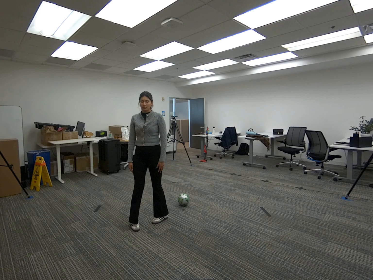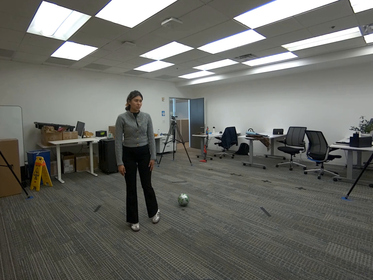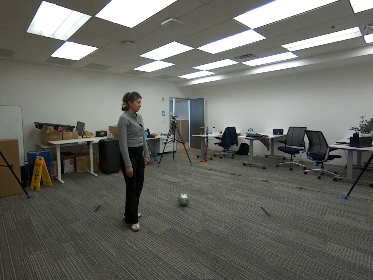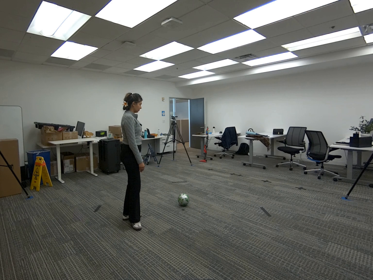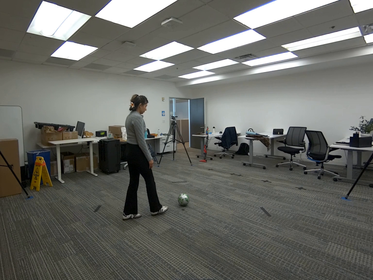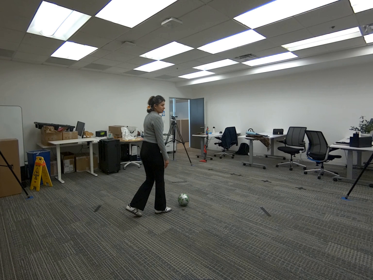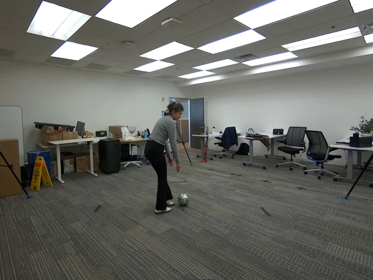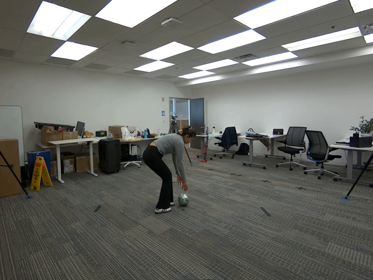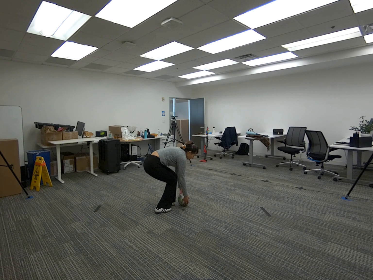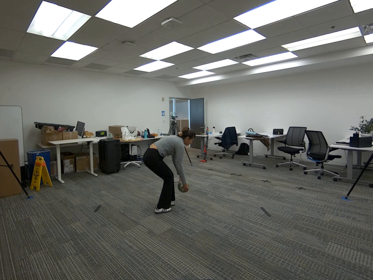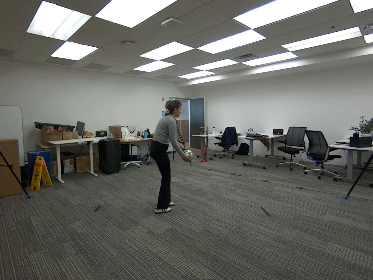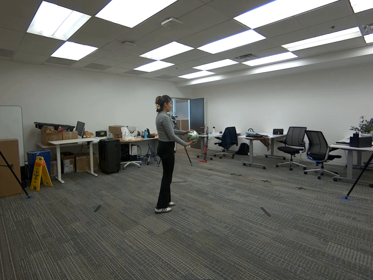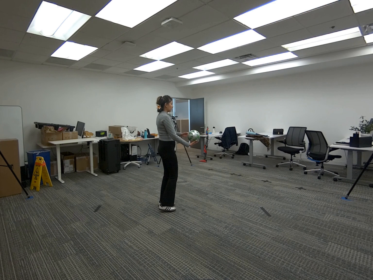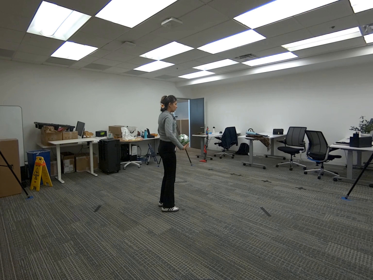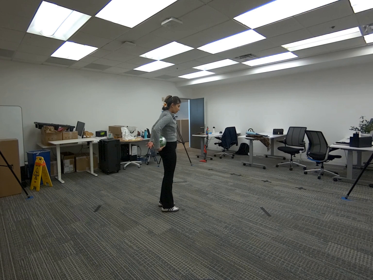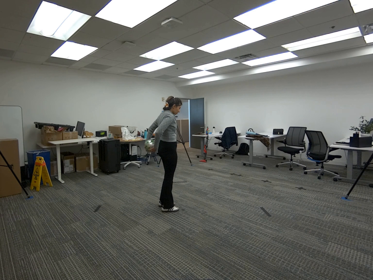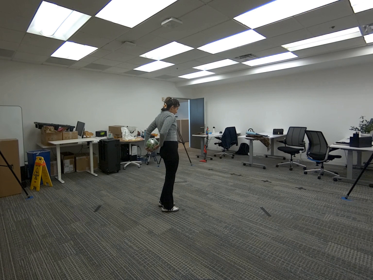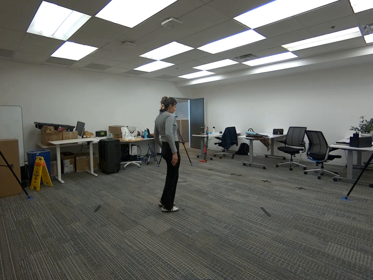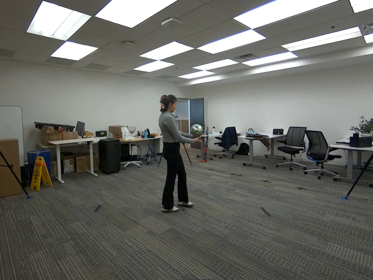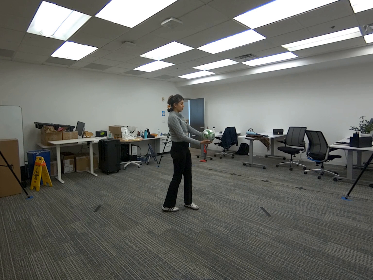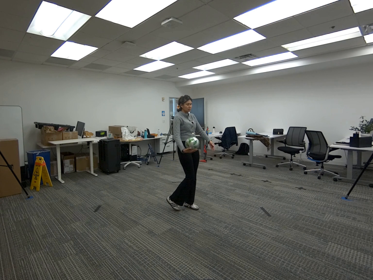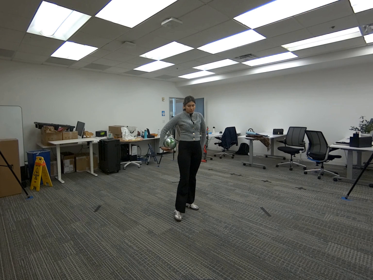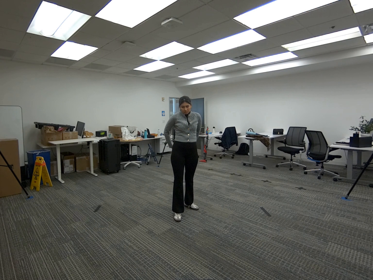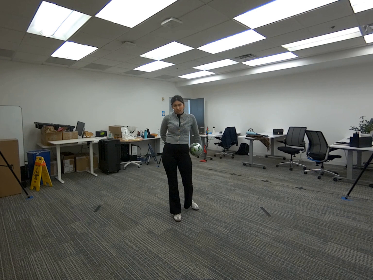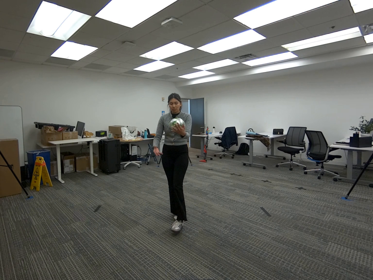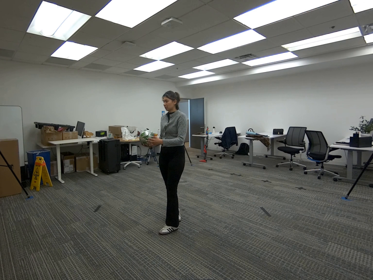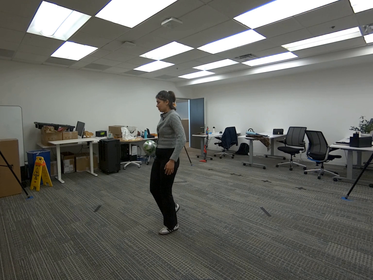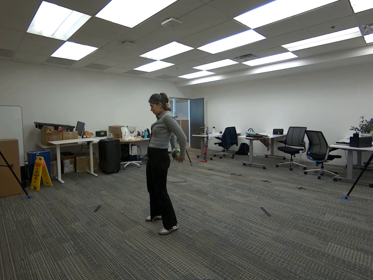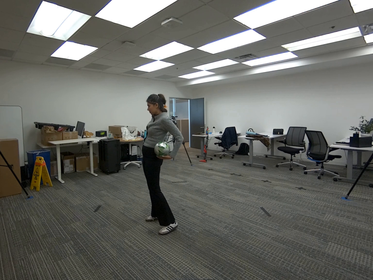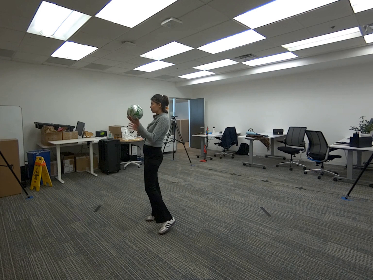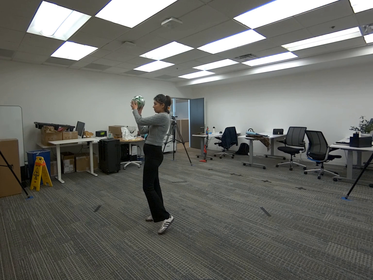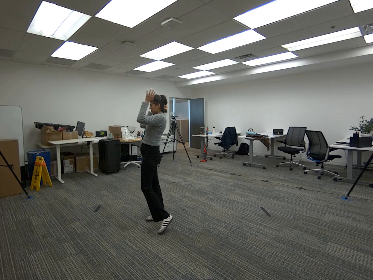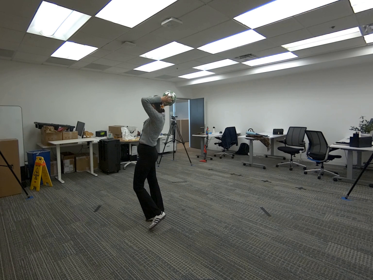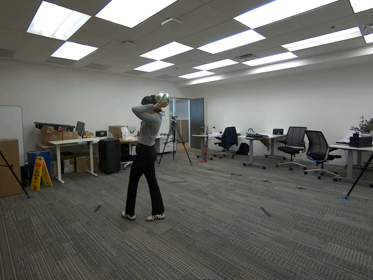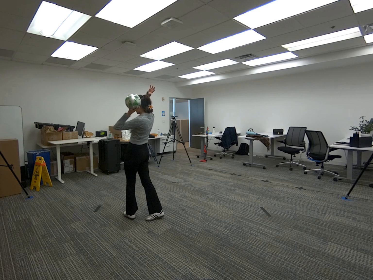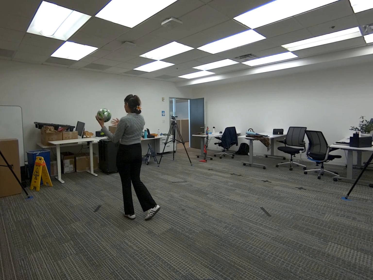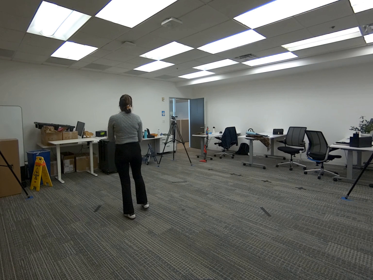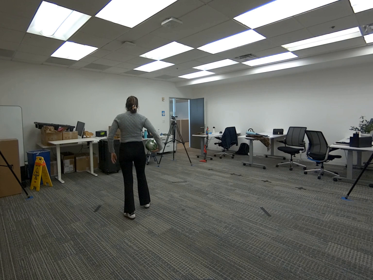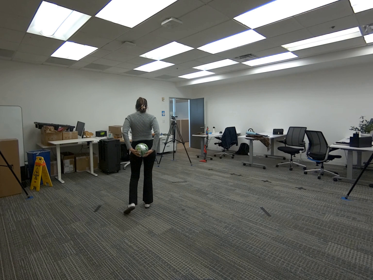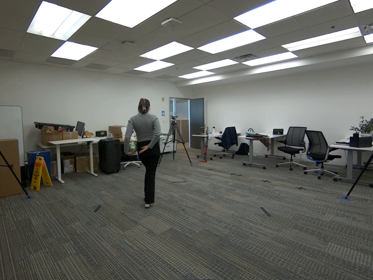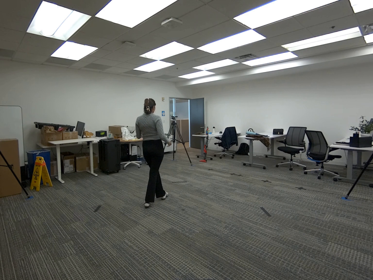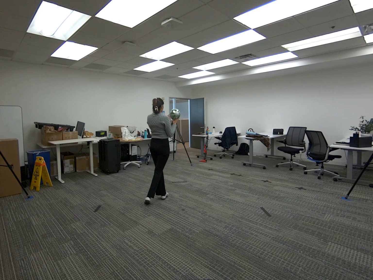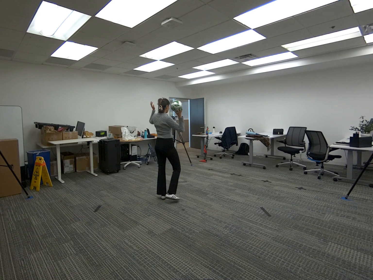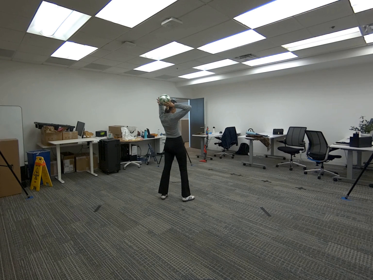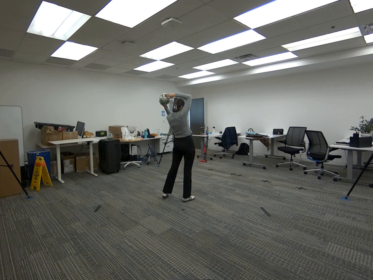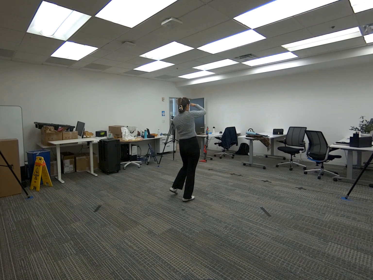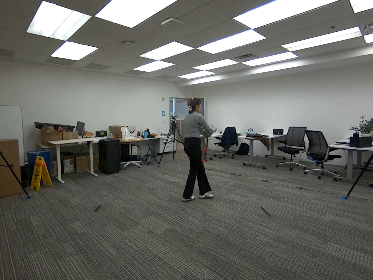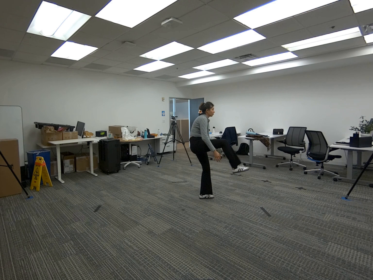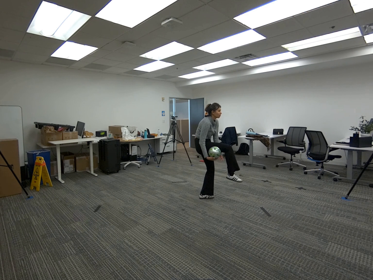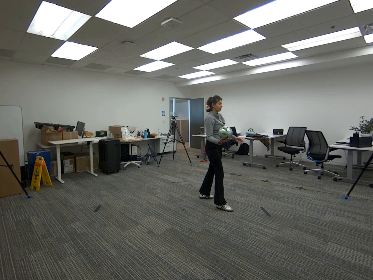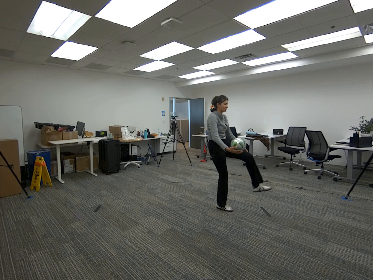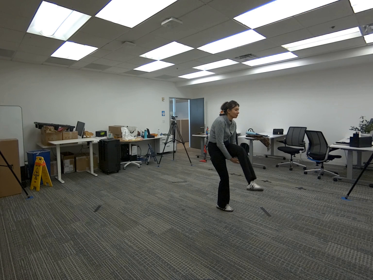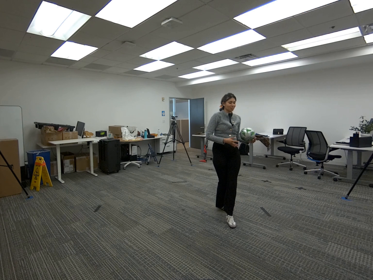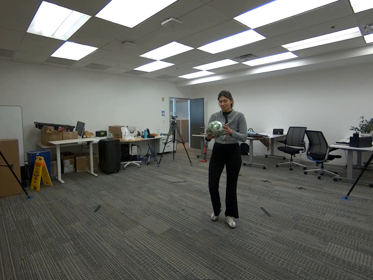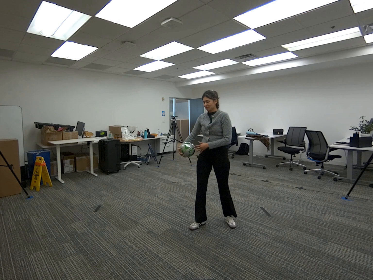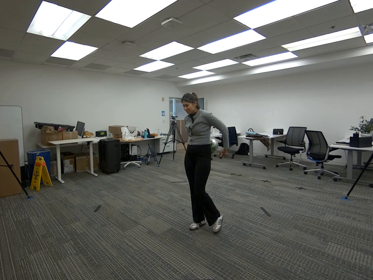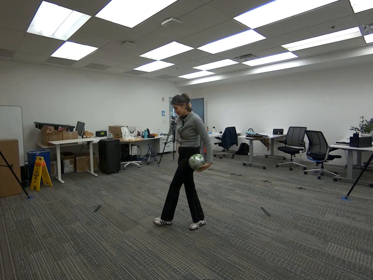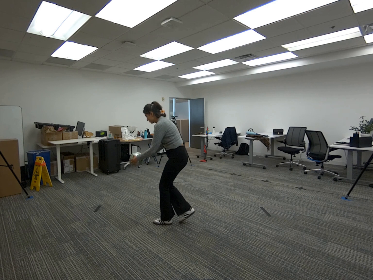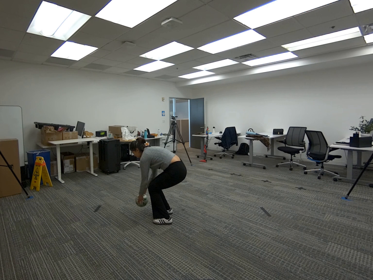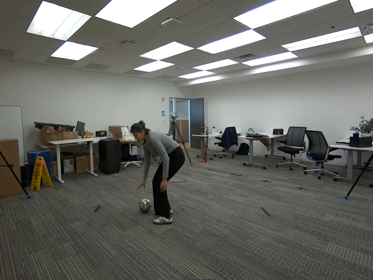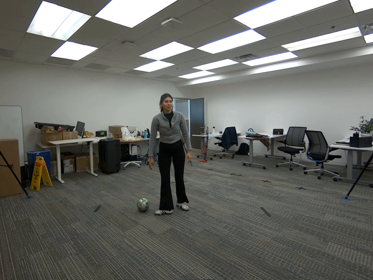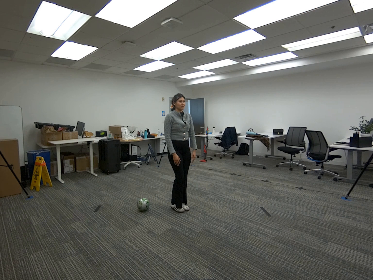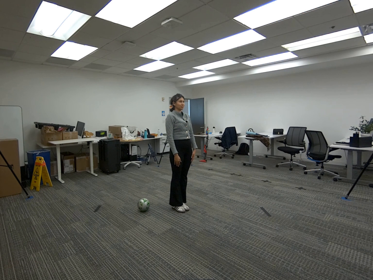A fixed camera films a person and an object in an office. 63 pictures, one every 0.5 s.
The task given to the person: Walk over to the soccer ball and pick up the soccer ball and rotate the soccer ball around your body.
